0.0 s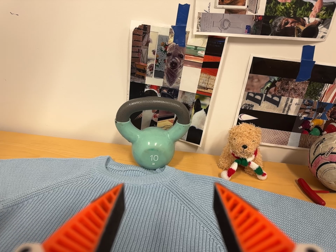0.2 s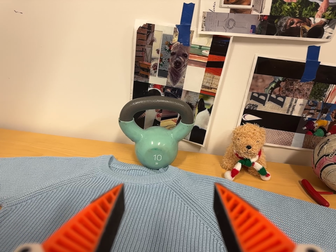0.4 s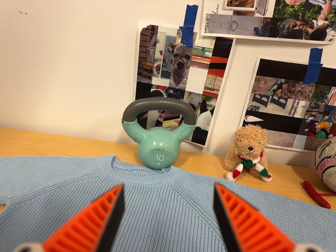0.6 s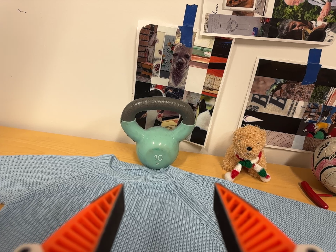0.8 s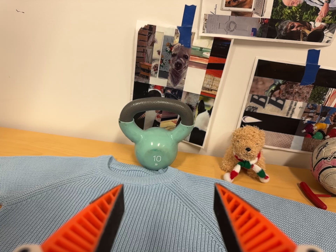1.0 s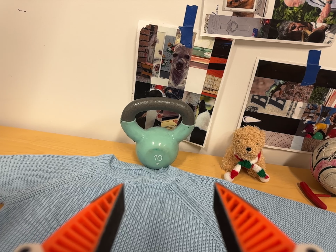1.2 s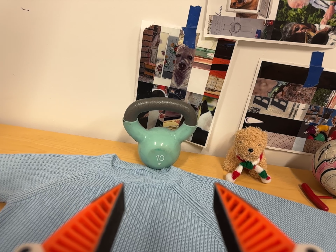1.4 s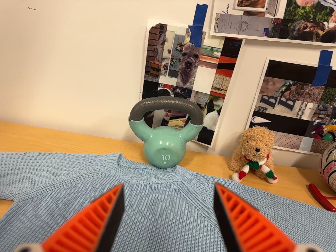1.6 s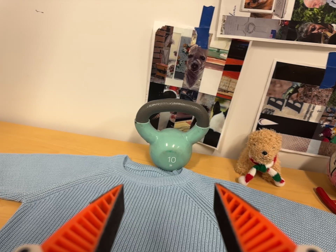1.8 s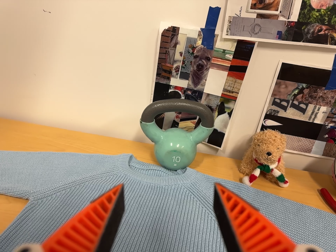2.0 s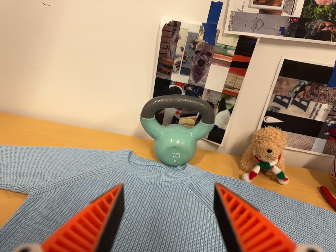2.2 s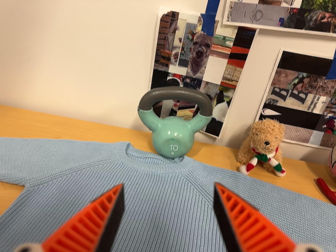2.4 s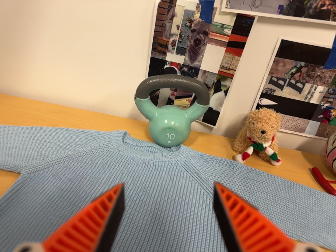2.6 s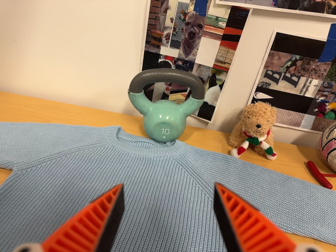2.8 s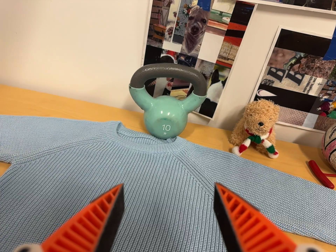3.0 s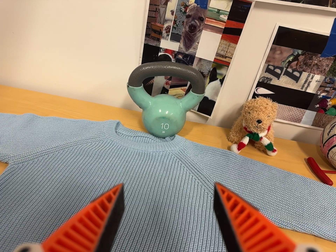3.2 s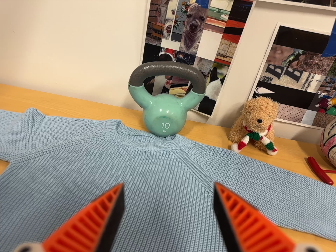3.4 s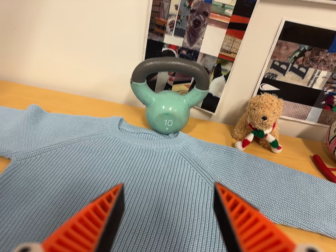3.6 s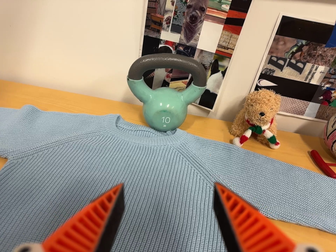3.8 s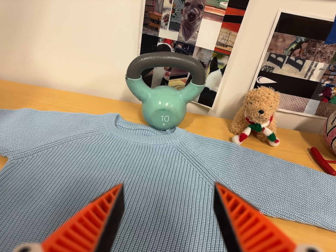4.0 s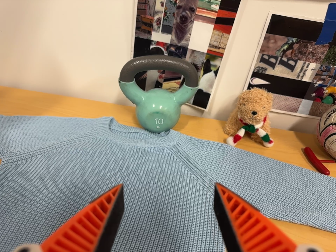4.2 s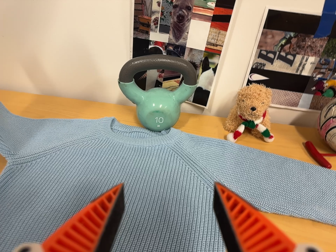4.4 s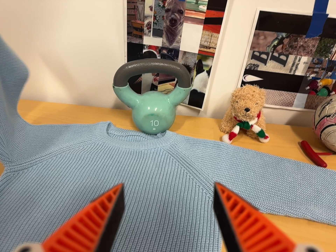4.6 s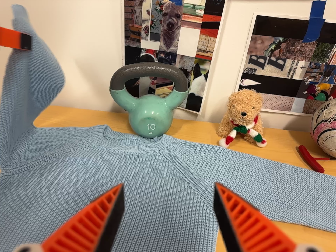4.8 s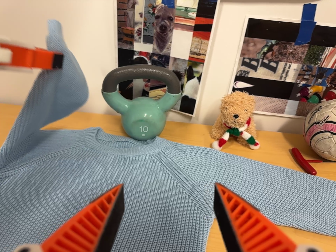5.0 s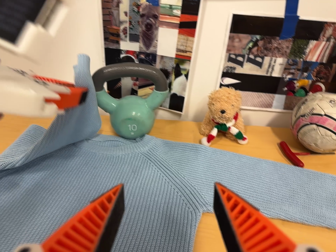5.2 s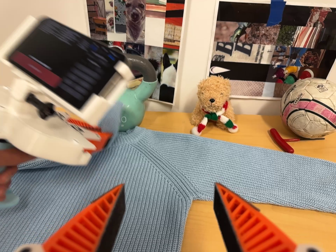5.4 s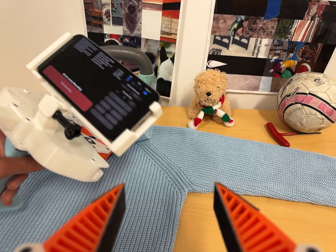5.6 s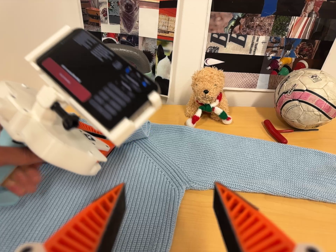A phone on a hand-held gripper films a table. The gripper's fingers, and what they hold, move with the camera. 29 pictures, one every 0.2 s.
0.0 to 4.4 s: The camera's aim tips toward the bottom of its view by about 10 degrees, and the scene shifts upward.
4.4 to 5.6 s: The camera travels to its right, about 7 cm, so close, fixed things drift to the left.
The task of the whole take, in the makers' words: left arm across.
The film runs forward here.
